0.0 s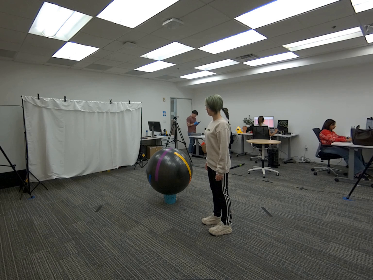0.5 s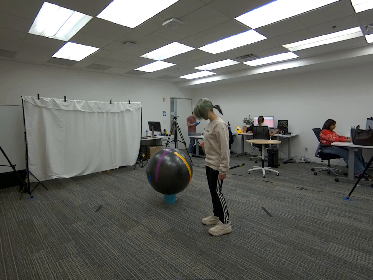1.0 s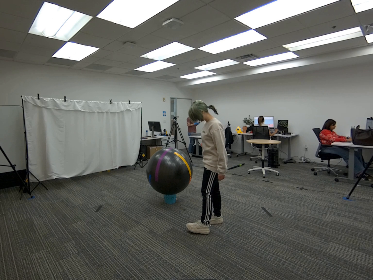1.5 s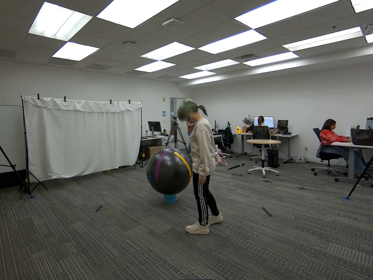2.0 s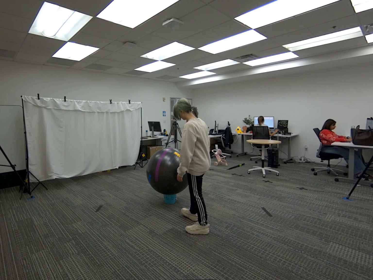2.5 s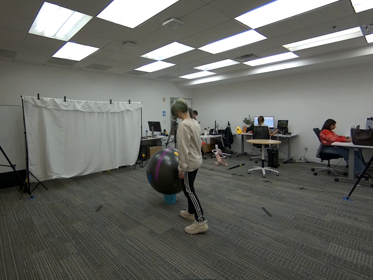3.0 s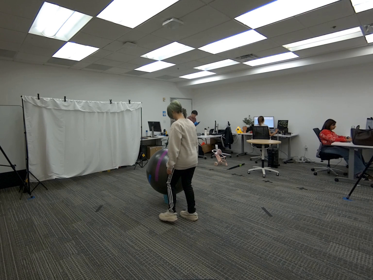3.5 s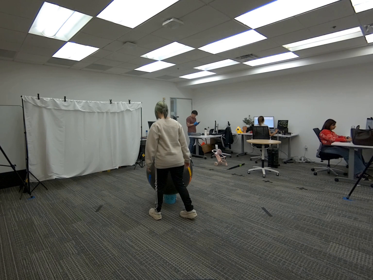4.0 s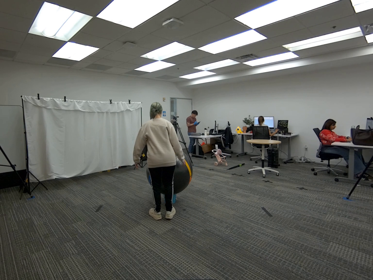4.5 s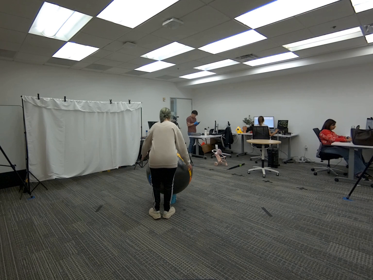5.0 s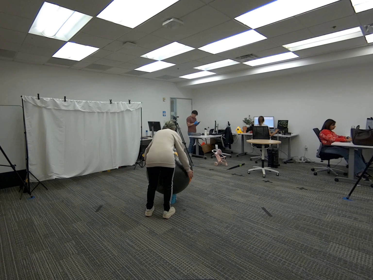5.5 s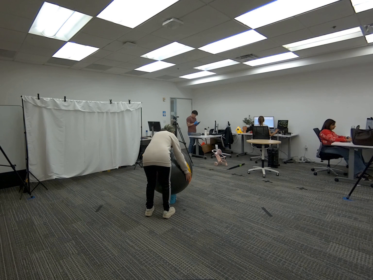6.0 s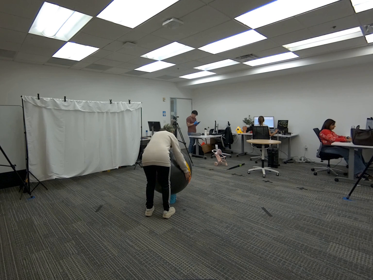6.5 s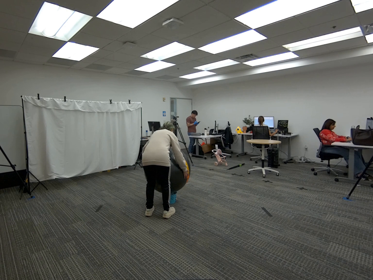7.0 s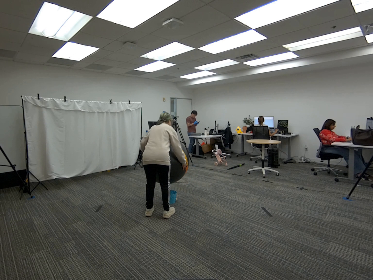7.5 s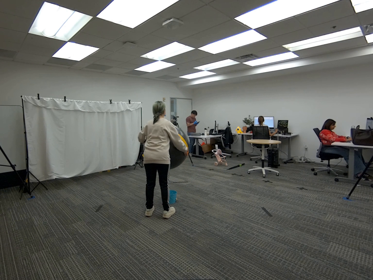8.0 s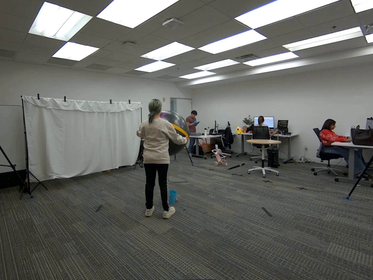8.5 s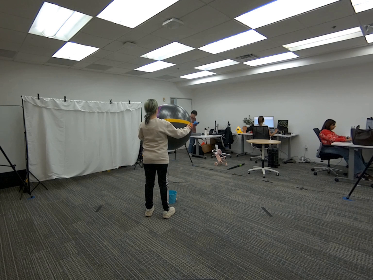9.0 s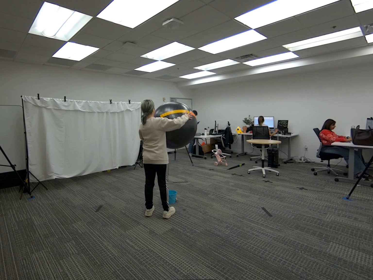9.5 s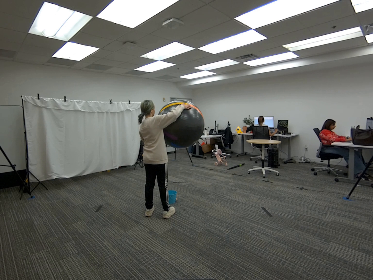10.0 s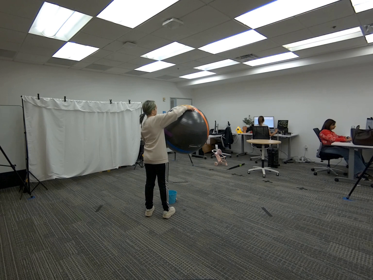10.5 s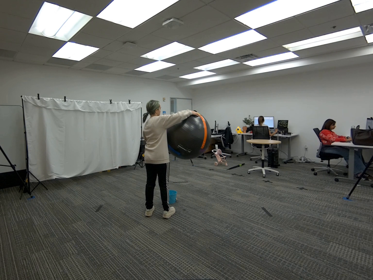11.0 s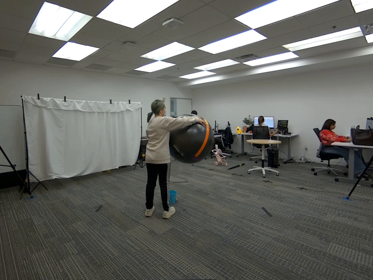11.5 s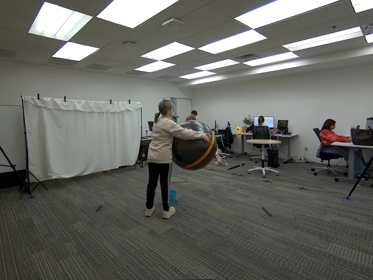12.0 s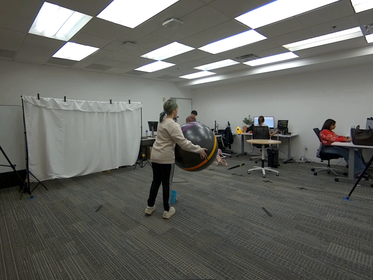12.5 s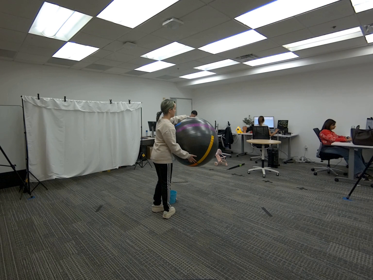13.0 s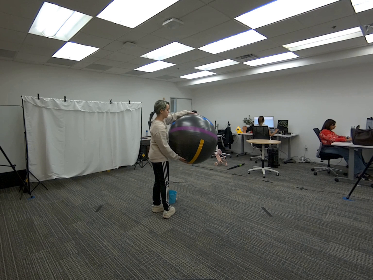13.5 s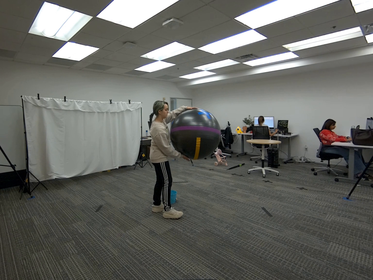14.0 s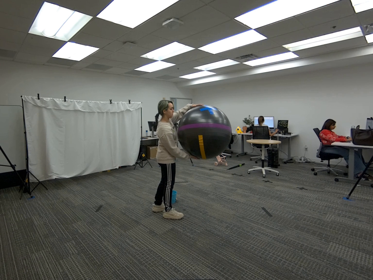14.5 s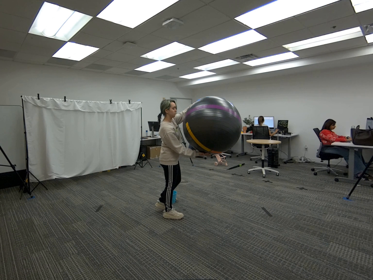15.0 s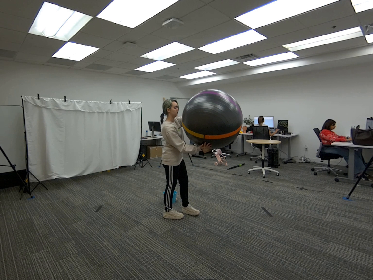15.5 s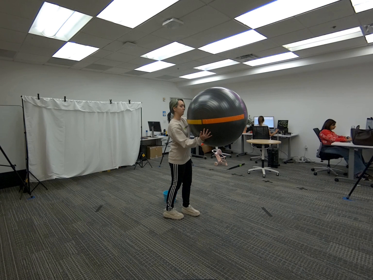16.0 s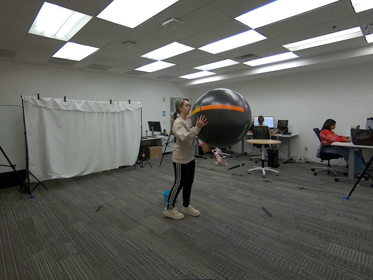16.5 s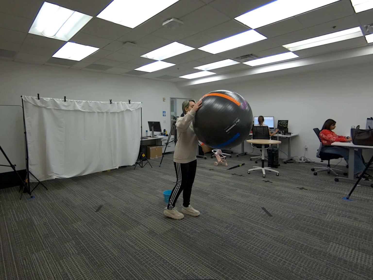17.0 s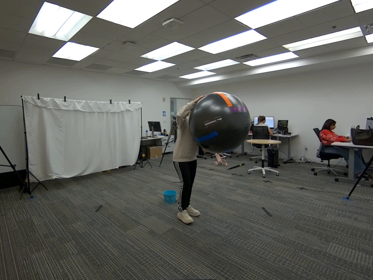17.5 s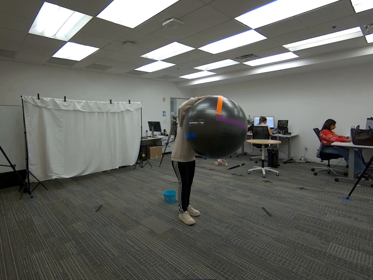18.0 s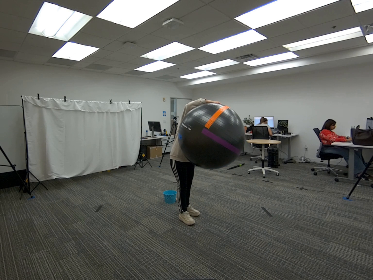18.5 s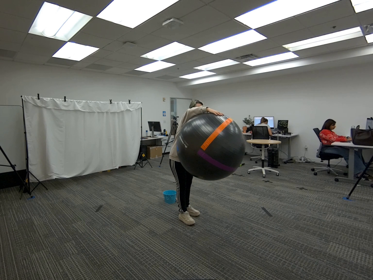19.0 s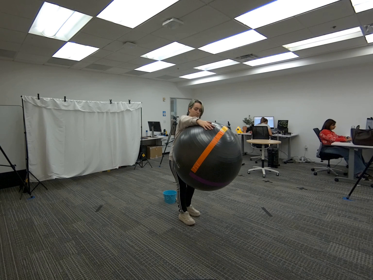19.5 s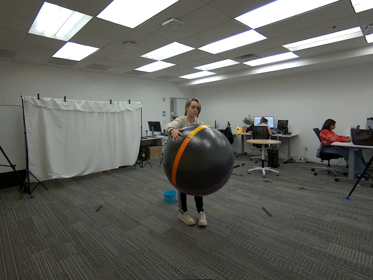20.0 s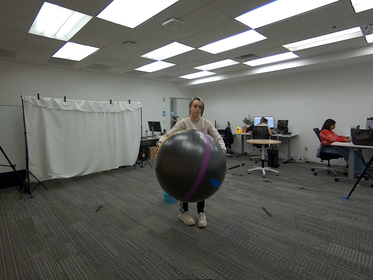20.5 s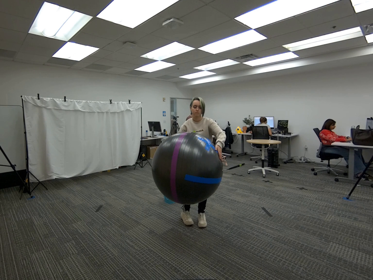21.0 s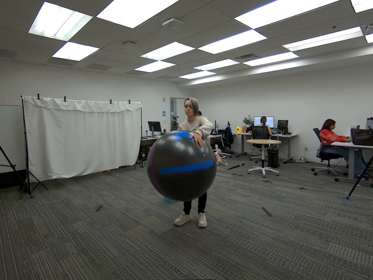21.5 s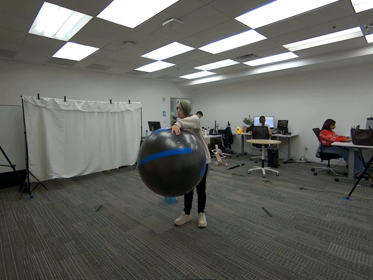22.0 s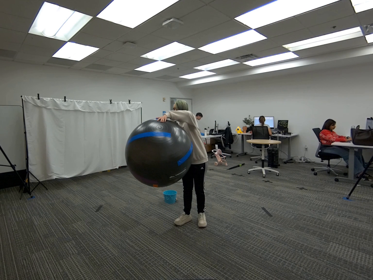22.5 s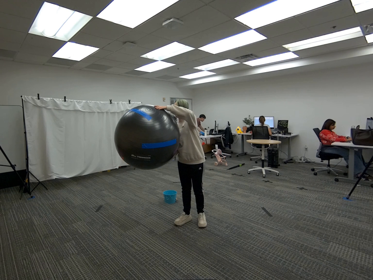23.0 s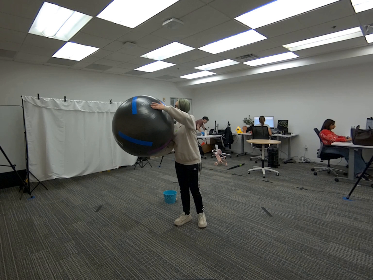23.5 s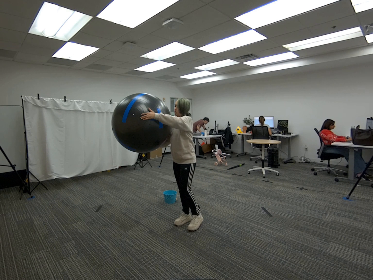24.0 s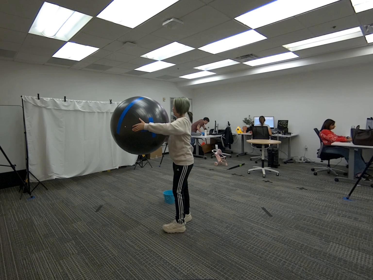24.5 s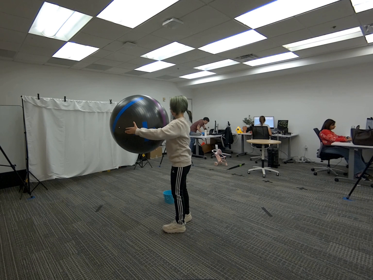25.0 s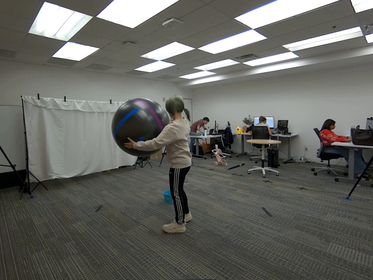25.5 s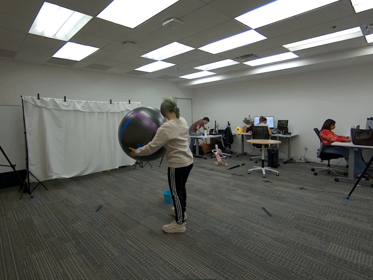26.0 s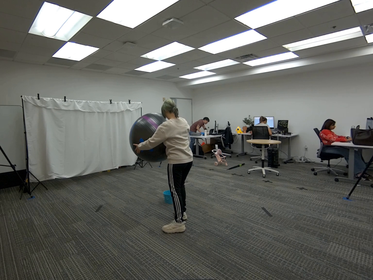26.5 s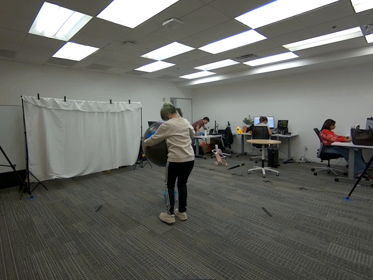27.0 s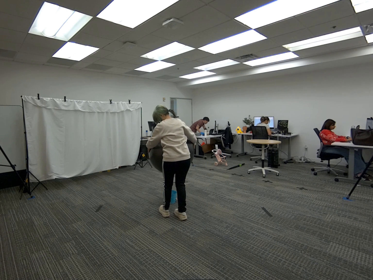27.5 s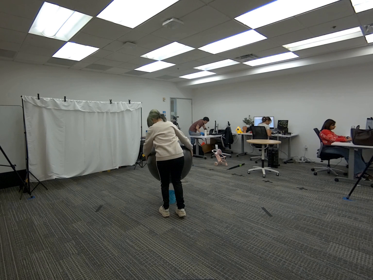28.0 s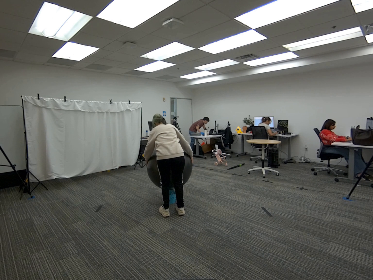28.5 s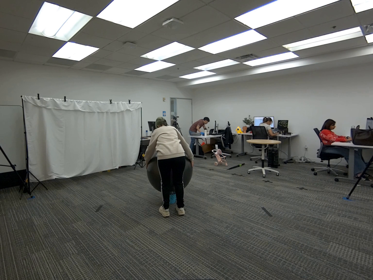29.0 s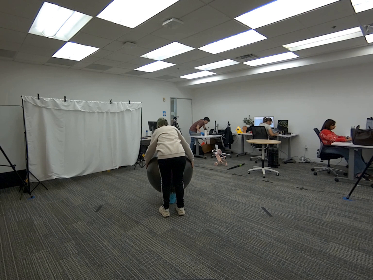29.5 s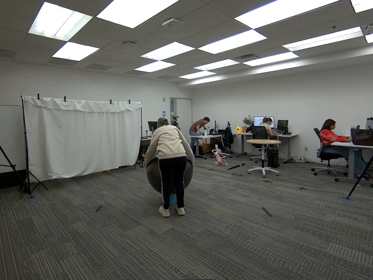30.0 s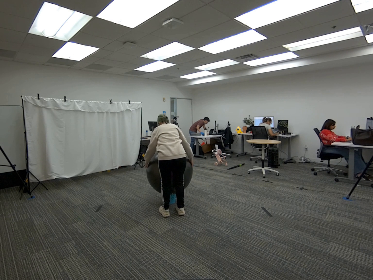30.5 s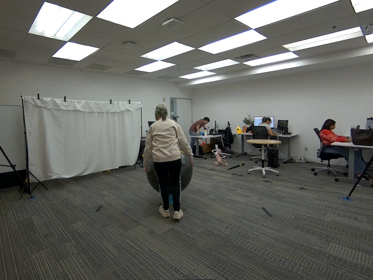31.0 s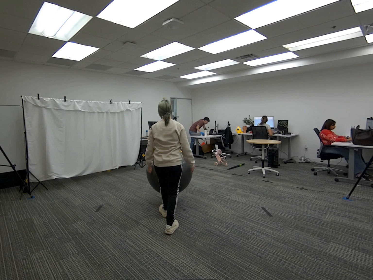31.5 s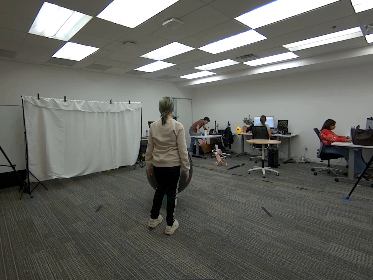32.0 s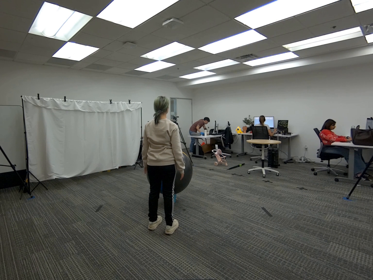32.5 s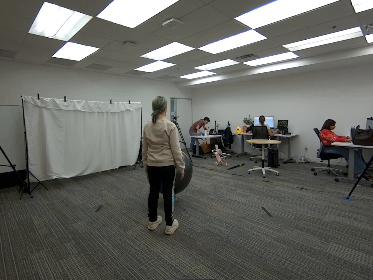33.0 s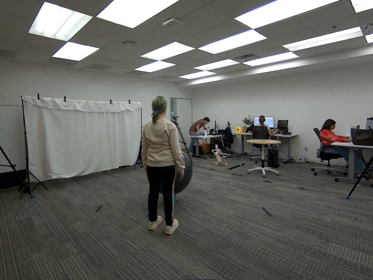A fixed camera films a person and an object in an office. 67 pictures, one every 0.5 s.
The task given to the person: Walk over to the yoga ball on the ground inside the blue basket and slowly rotate in midair within the bounding area try not to distort the shape.
